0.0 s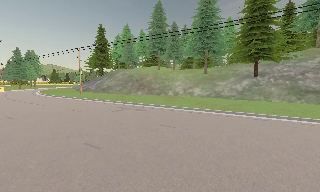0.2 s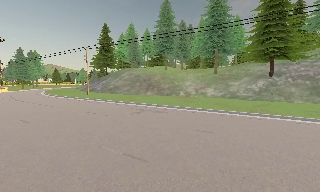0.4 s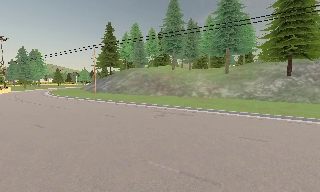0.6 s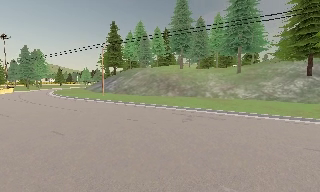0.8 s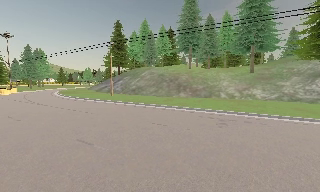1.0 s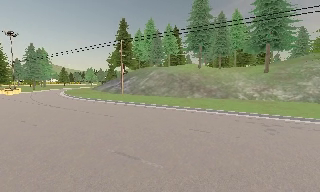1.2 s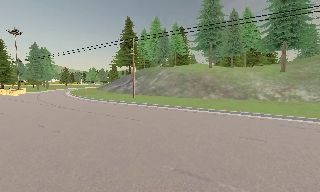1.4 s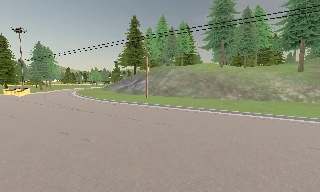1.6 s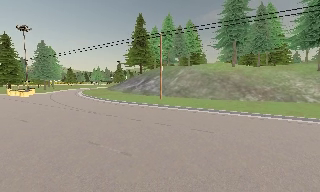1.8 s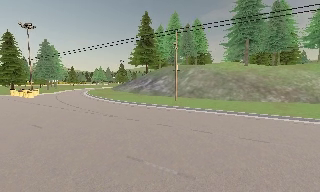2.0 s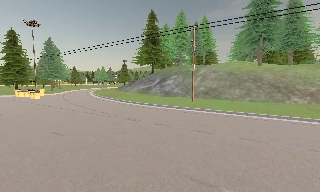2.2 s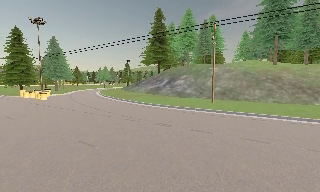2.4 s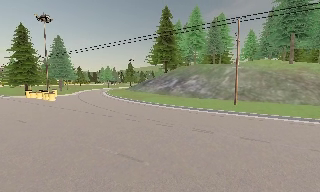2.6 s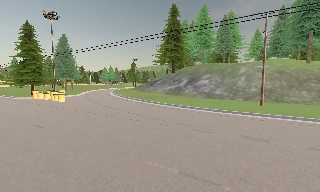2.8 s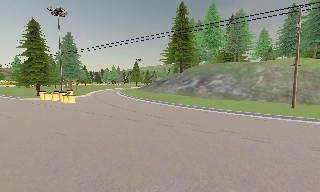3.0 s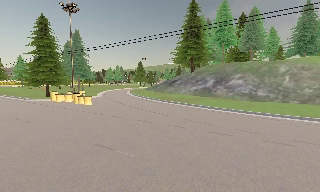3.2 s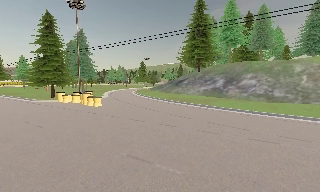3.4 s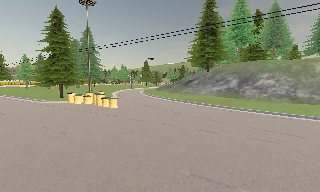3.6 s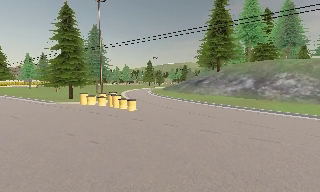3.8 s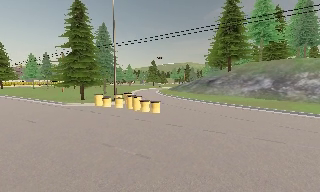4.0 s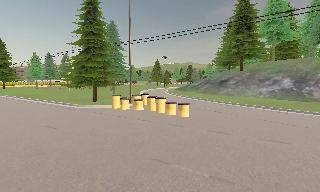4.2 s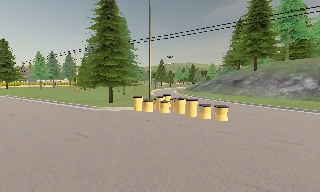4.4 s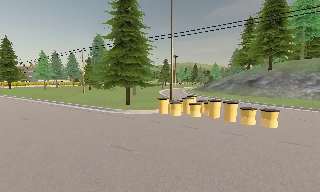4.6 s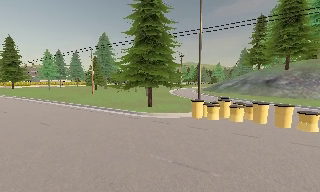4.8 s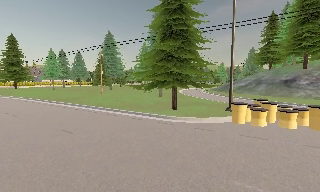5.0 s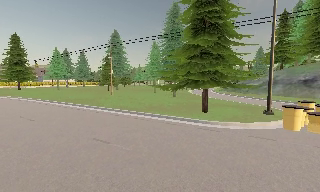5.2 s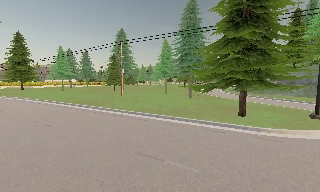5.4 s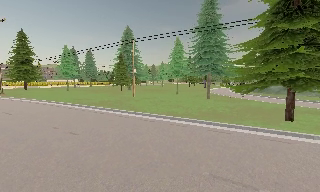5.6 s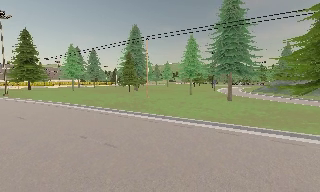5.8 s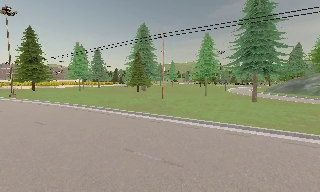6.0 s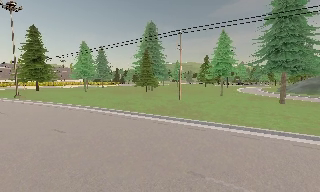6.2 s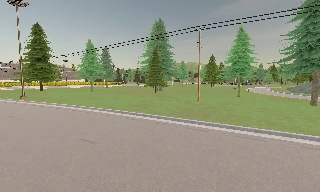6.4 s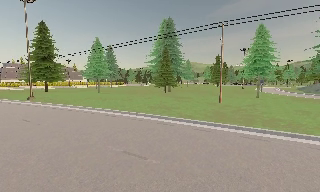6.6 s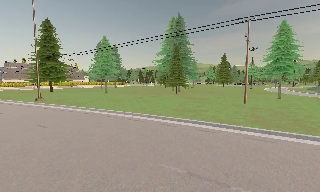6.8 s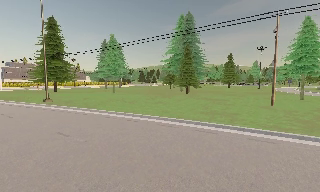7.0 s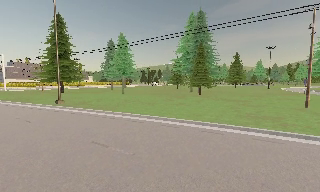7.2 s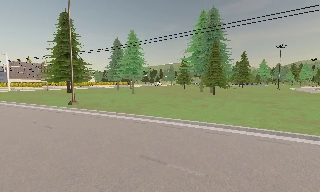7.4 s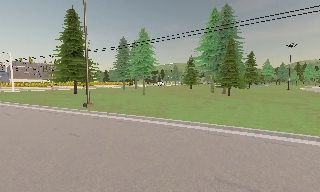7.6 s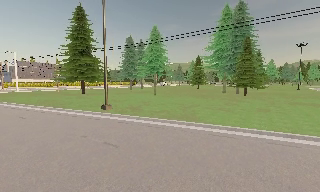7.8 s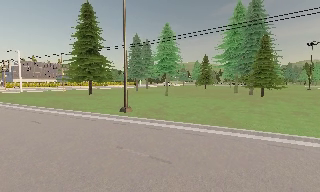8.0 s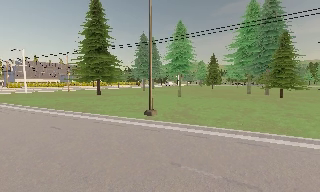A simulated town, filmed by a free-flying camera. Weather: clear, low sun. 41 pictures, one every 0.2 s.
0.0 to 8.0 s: The camera travels to its left and forward, about 85 m, so close, fixed things drift to the right.
The film runs backward here.
